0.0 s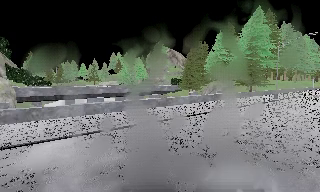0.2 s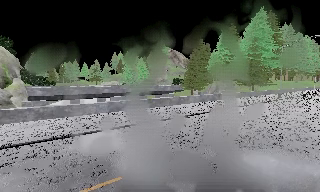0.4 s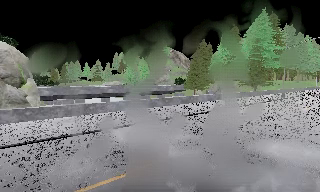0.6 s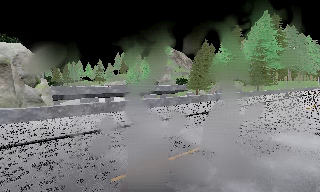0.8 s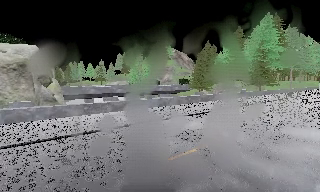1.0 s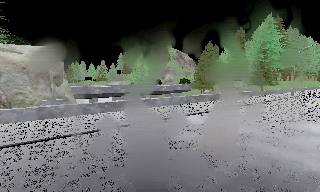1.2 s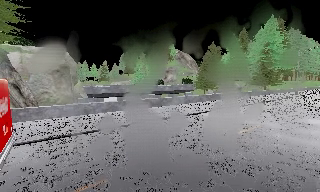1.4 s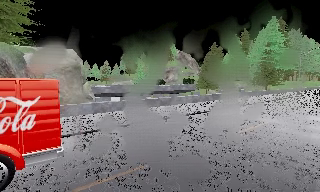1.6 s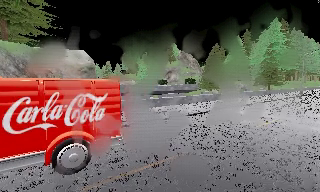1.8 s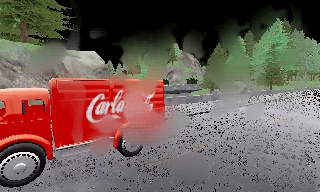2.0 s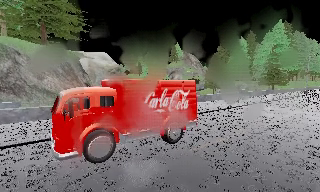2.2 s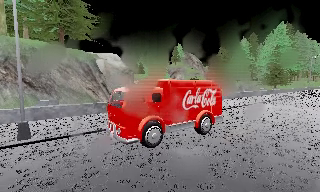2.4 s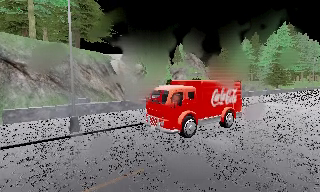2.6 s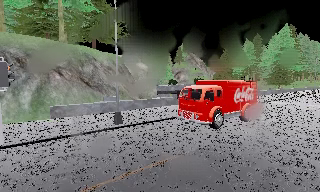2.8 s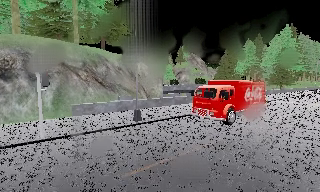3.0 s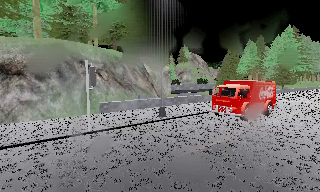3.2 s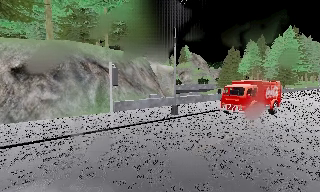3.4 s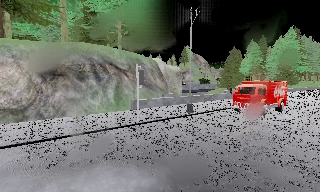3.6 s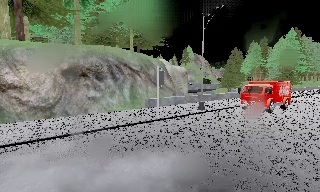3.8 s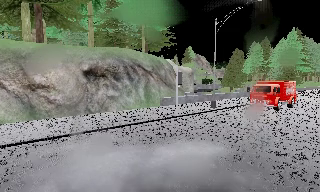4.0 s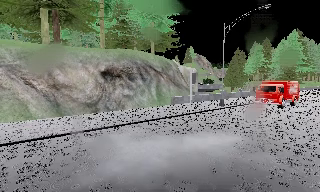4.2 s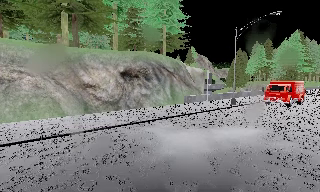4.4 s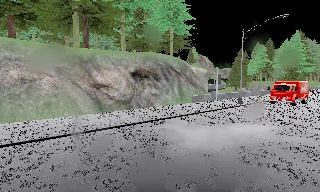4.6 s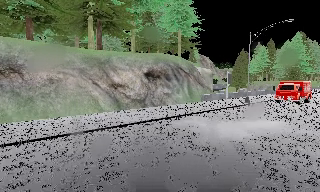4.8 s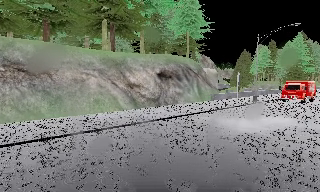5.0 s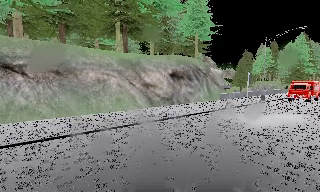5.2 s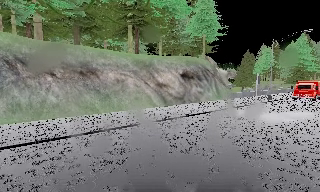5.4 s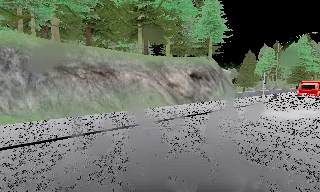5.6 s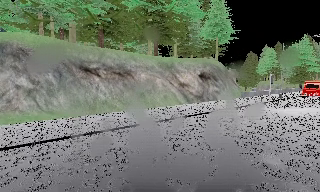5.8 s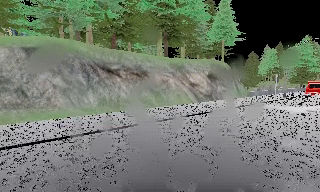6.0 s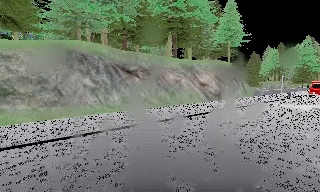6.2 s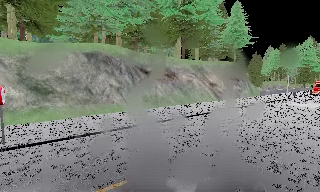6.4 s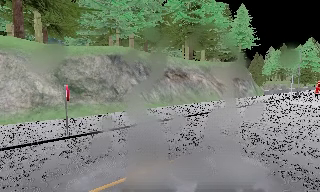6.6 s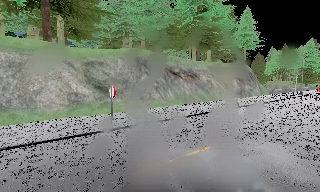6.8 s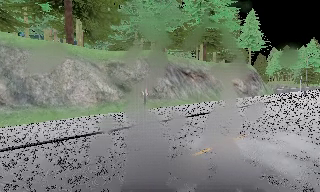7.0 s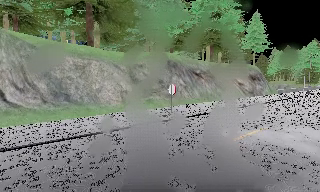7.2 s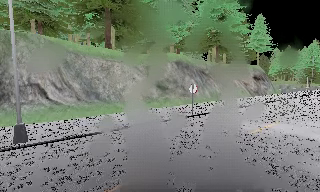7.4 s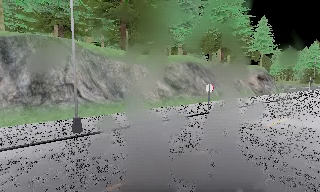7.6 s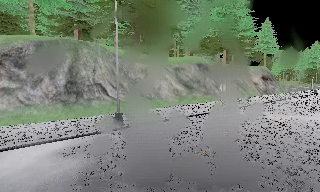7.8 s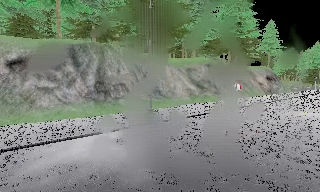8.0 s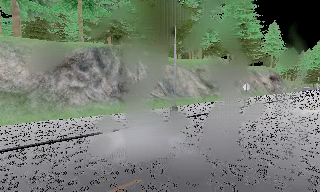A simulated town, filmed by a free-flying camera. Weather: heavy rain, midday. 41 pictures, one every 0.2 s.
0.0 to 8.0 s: The camera travels to its left and backward, about 70 m, so close, fixed things drift to the right.
The film runs backward here.
